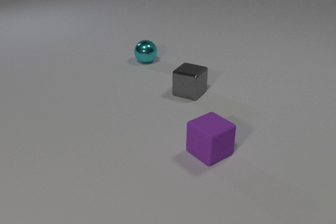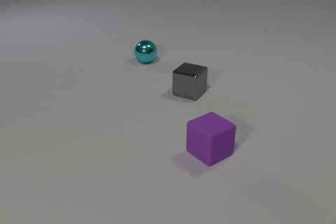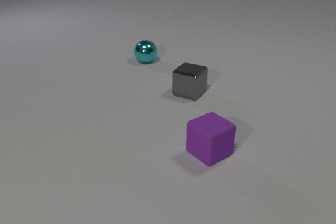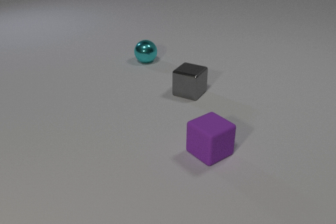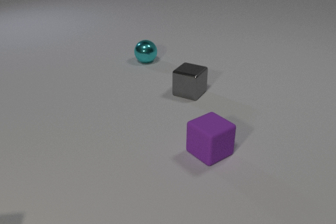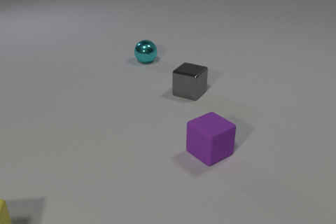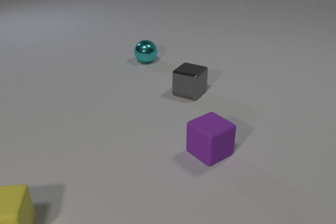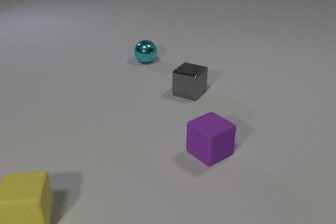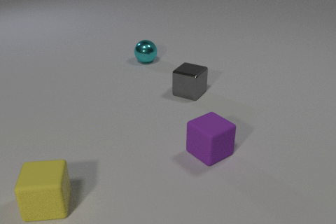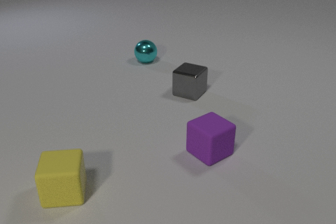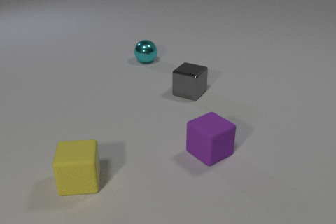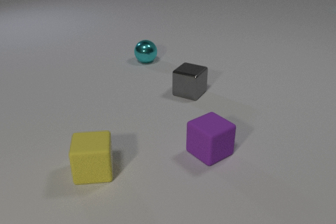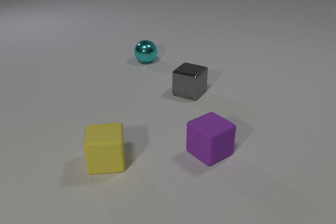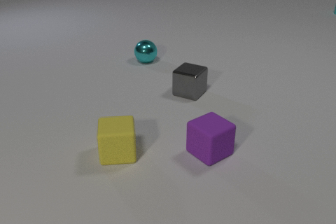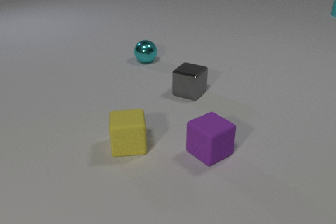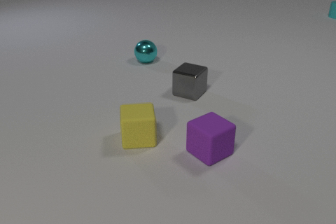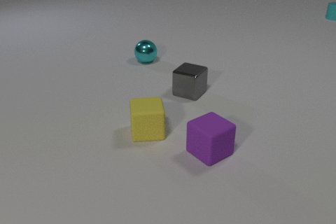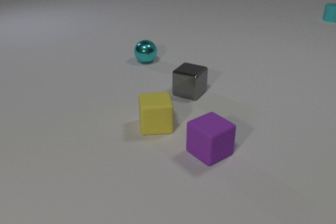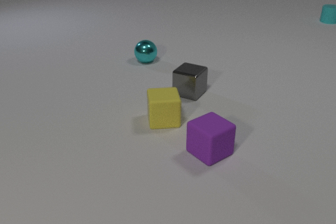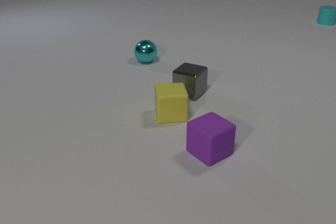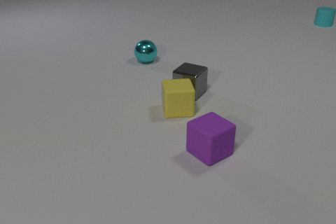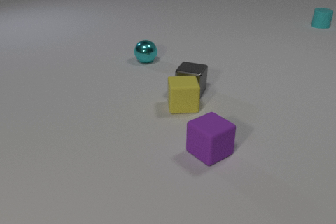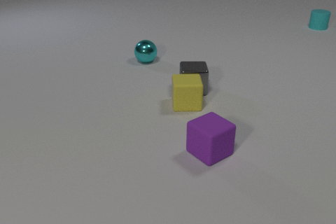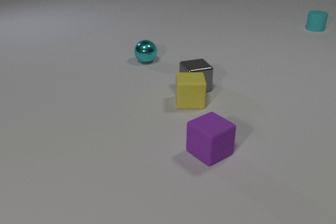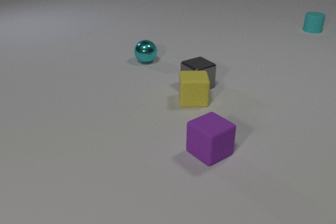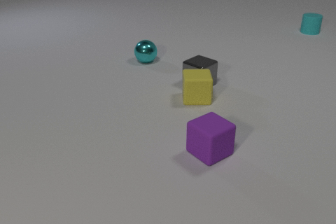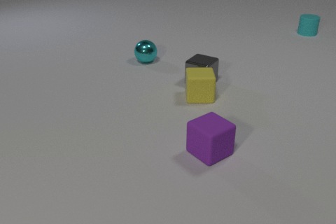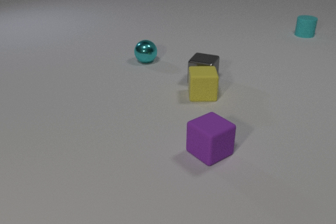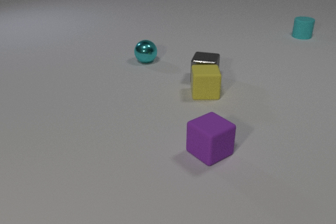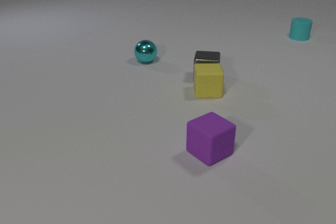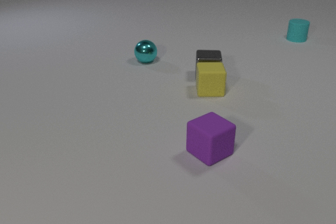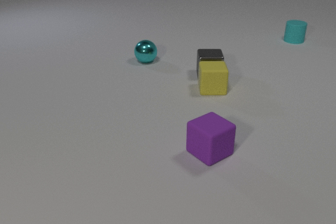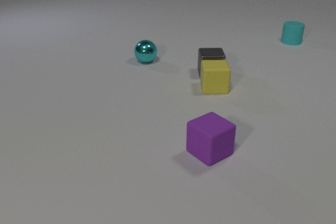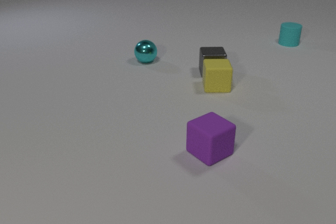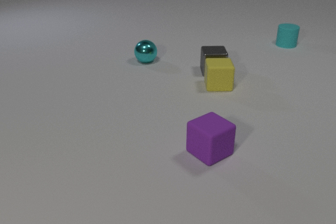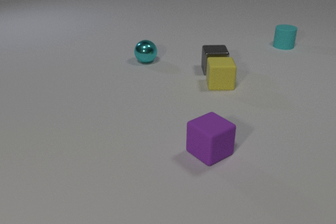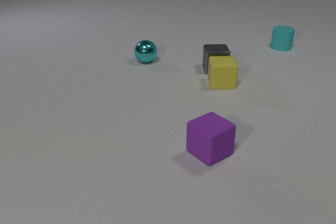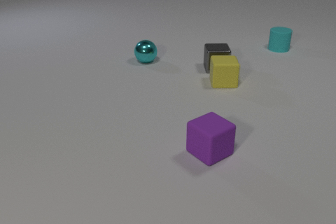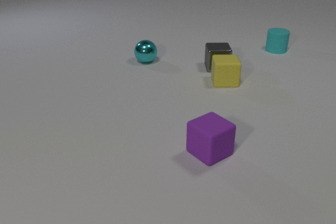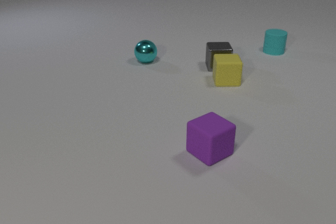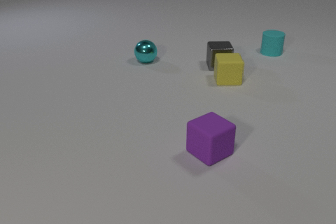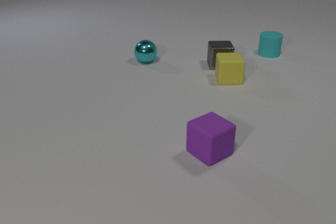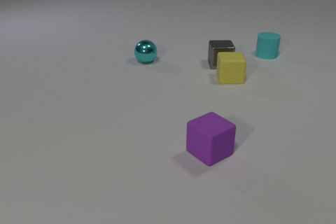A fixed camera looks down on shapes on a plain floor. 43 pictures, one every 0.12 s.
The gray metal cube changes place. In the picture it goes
away from the camera.
The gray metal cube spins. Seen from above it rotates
counterclockwise.
0.00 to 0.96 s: The yellow rubber cube comes in at the bottom edge, slides to the right and away from the camera.
0.96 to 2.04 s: The yellow rubber cube slides away from the camera and to the right. The cyan rubber cylinder comes in at the right edge, slides toward the camera.
2.04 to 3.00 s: The yellow rubber cube slides away from the camera and to the right. The gray metal cube slides away from the camera and to the right, spins so that its near face slides to the right, counterclockwise seen from above. The cyan rubber cylinder slides toward the camera. The yellow rubber cube and the gray metal cube collide.
3.00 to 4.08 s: The yellow rubber cube slides away from the camera and to the right. The gray metal cube slides away from the camera and to the right, spins counterclockwise seen from above by about 45 degrees, its near face sliding to the right. The cyan rubber cylinder slides toward the camera and to the left.
4.08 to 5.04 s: The yellow rubber cube slides away from the camera and to the right. The gray metal cube slides away from the camera. The cyan rubber cylinder slides toward the camera and to the left.
How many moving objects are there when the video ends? 3.
Are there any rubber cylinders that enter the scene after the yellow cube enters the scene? yes.
How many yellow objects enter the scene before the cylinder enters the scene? 1.
